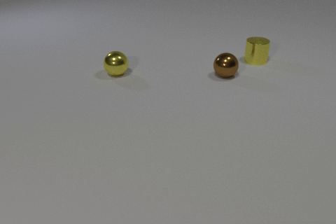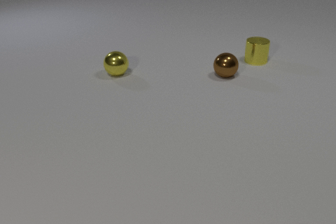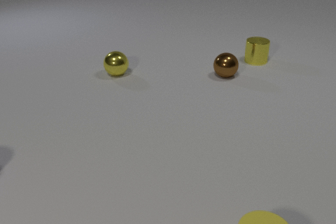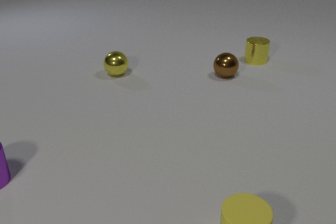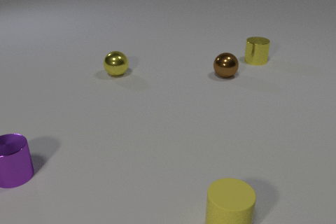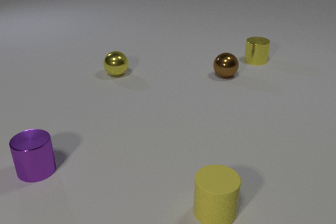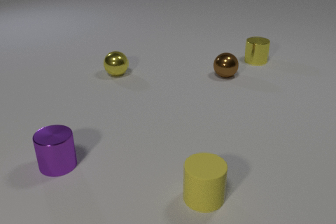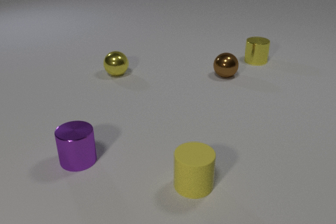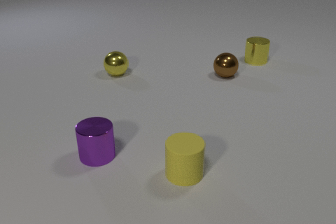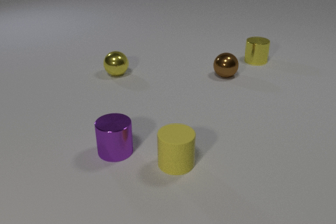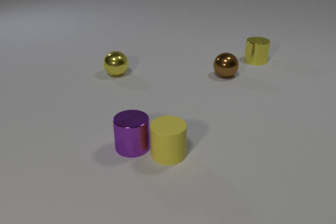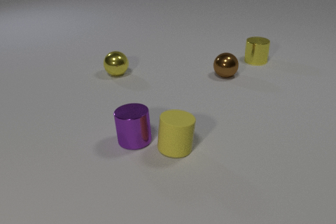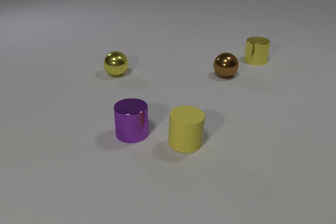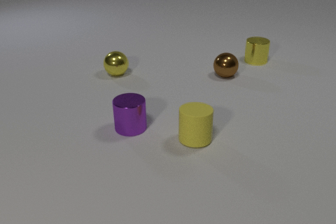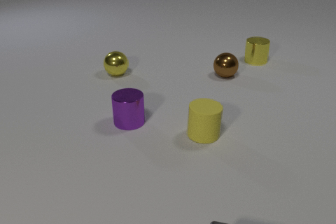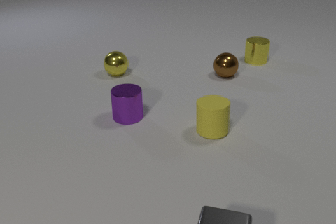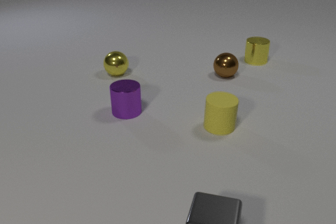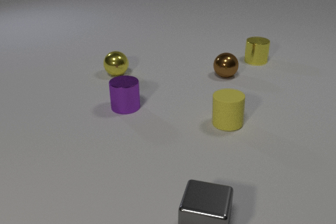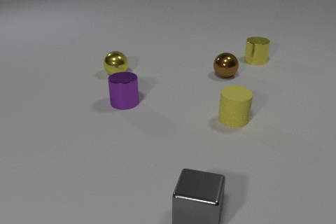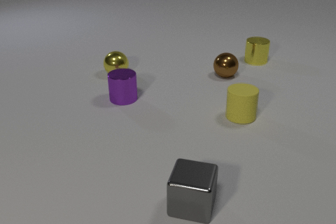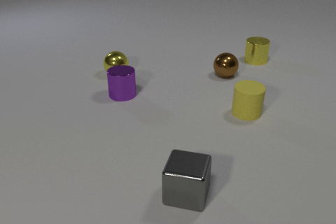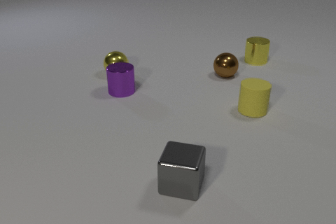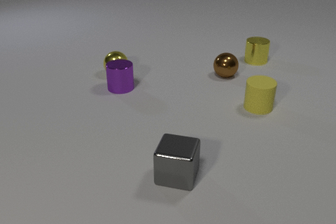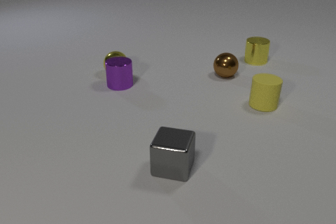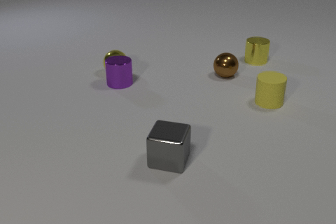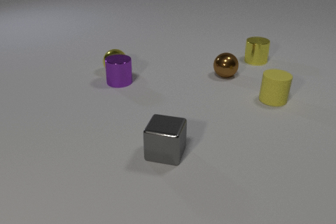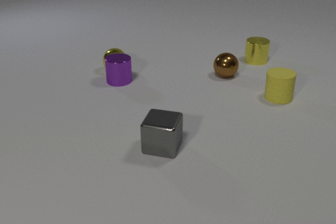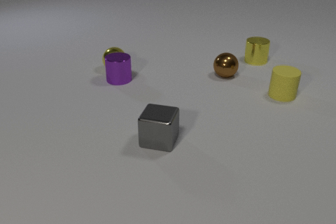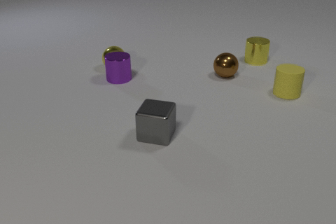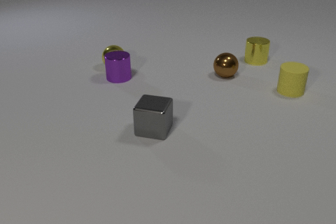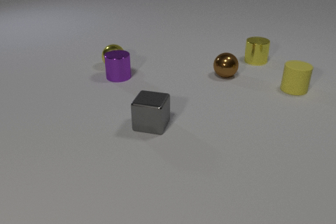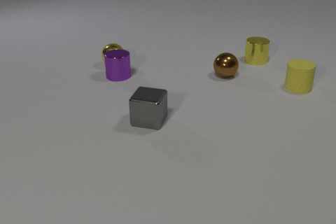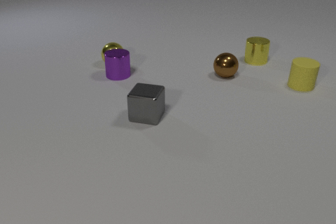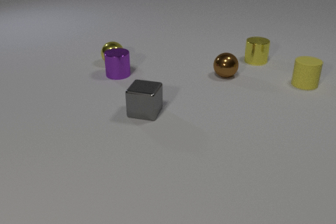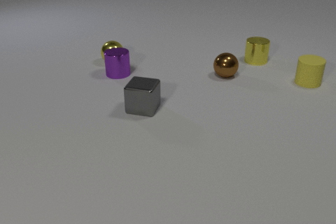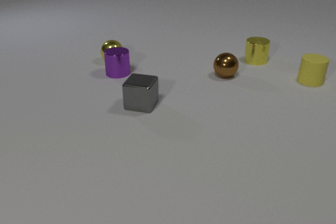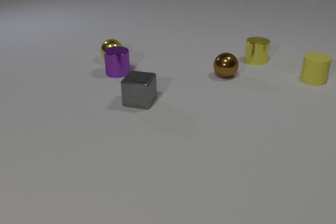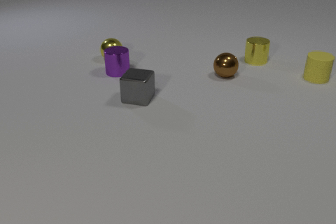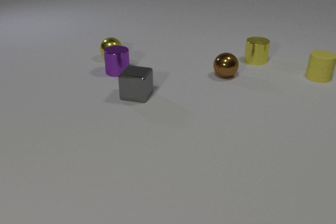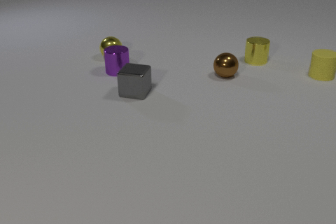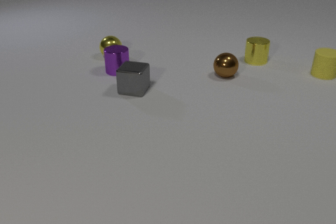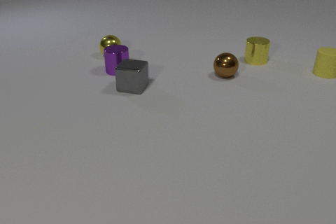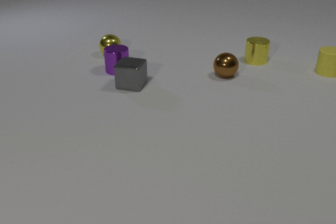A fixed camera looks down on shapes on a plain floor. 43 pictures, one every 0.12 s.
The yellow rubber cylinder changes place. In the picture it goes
away from the camera.
The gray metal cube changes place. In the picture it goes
away from the camera.
0.00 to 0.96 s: The purple metal cylinder comes in at the left edge, slides to the right. The yellow rubber cylinder comes in at the bottom edge, slides away from the camera and to the left.
0.96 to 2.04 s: The purple metal cylinder slides away from the camera. The yellow rubber cylinder slides away from the camera and to the right. The gray metal cube comes in at the bottom edge, slides away from the camera and to the left. The purple metal cylinder and the yellow rubber cylinder collide.
2.04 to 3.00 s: The purple metal cylinder slides away from the camera. The yellow rubber cylinder slides away from the camera and to the right. The yellow metal sphere rolls away from the camera. The gray metal cube slides away from the camera. The purple metal cylinder and the yellow metal sphere collide.
3.00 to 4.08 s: The purple metal cylinder slides away from the camera. The yellow rubber cylinder slides away from the camera and to the right. The yellow metal sphere rolls away from the camera. The gray metal cube slides away from the camera.
4.08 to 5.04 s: The purple metal cylinder slides away from the camera. The yellow rubber cylinder slides away from the camera and to the right. The yellow metal sphere rolls away from the camera. The gray metal cube slides away from the camera.
What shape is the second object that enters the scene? cylinder.
What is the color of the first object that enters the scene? yellow.
How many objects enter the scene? 3.
